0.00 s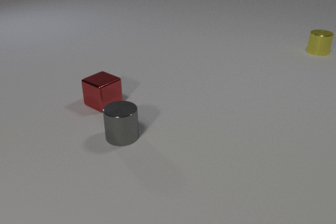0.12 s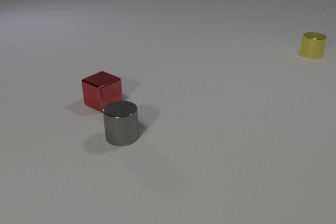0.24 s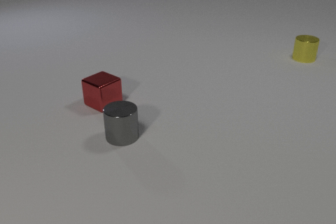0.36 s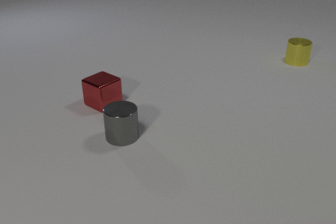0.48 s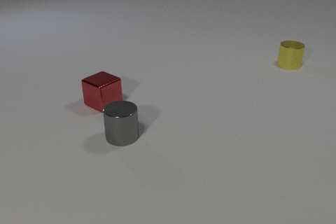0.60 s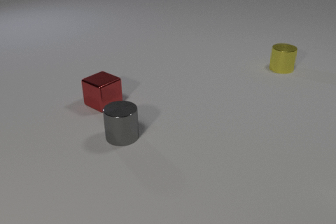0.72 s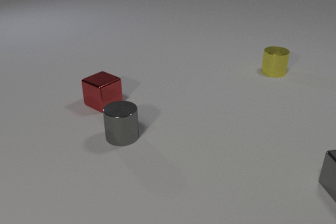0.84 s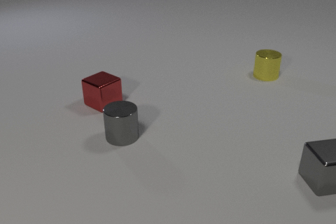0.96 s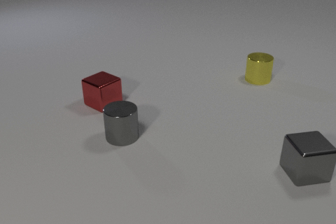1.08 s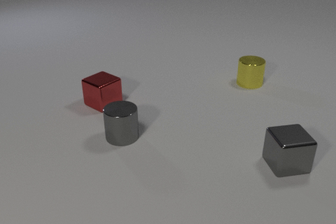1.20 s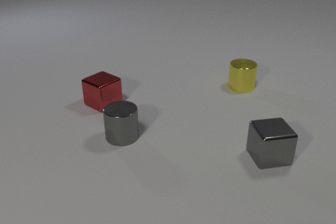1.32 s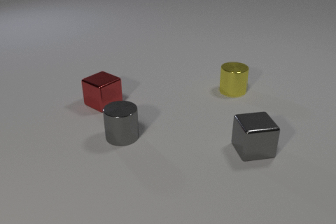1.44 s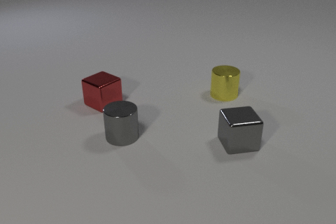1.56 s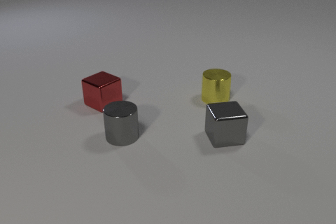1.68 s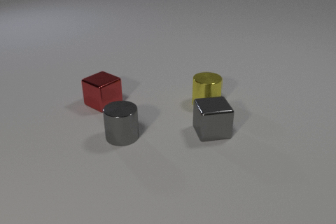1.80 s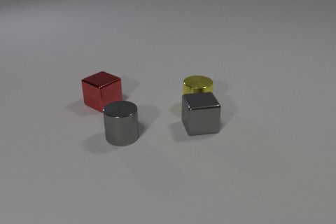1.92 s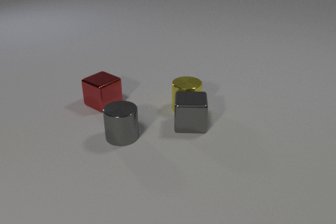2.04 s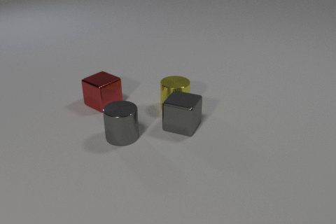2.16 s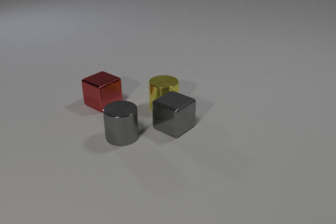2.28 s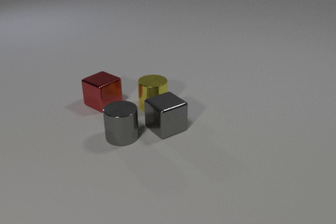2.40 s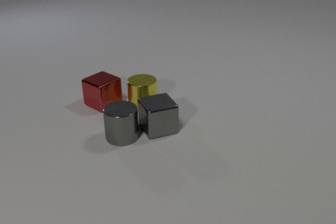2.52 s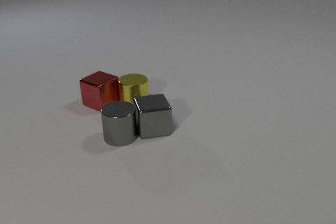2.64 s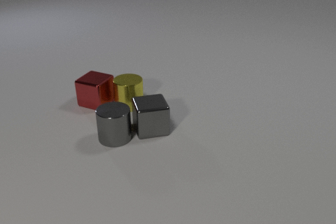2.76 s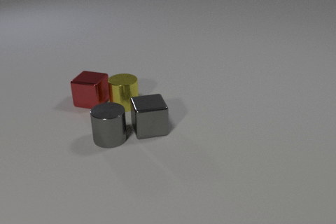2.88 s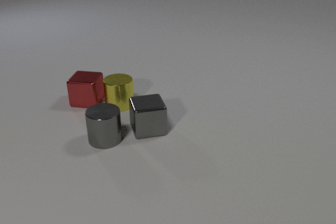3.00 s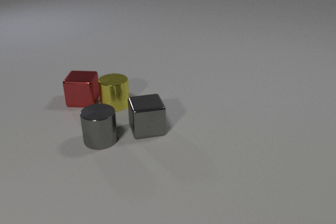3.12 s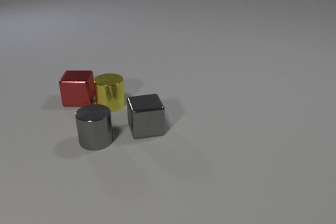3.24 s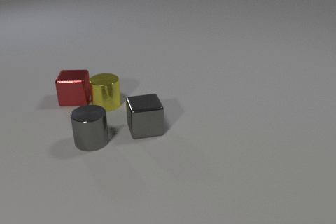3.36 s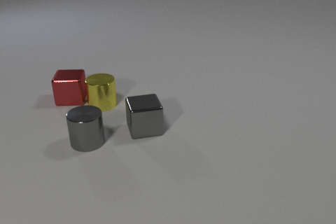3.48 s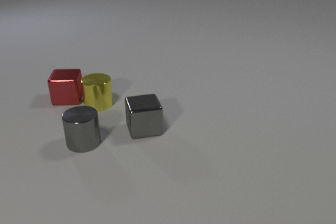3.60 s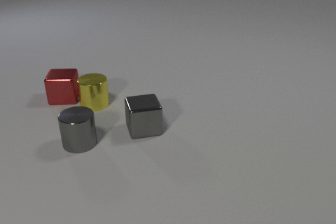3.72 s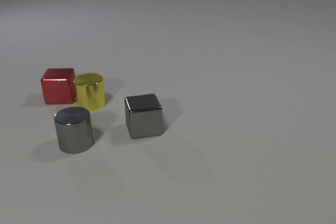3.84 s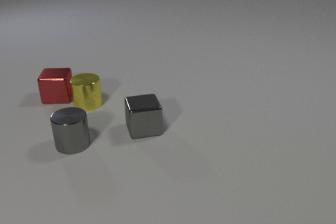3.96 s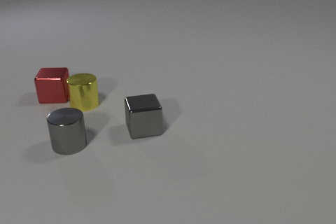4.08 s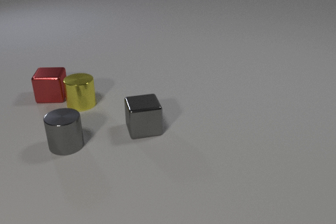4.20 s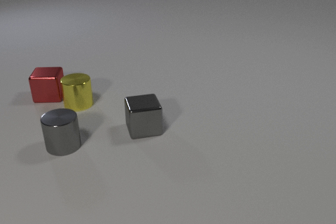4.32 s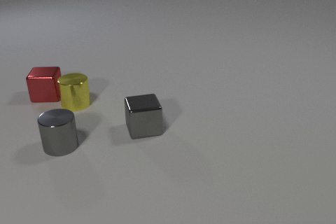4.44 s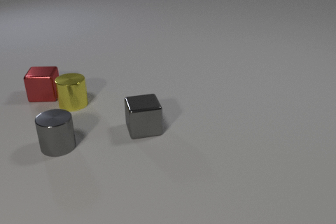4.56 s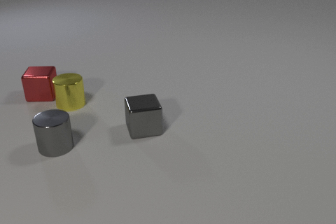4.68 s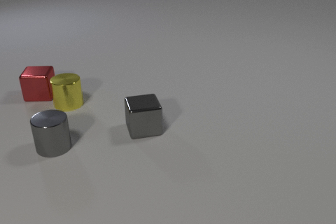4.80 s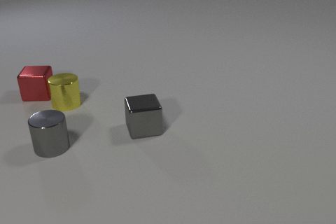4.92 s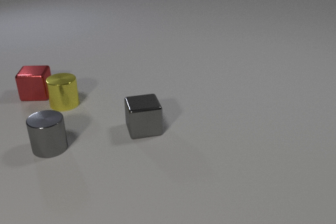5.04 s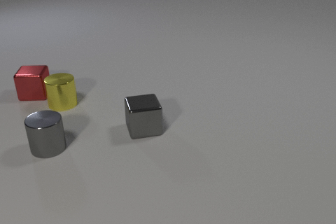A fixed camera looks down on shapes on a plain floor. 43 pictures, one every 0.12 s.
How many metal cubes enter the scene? 1.
How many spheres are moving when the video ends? 0.
What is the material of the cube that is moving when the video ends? metal.
0.00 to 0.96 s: The yellow metal cylinder slides toward the camera and to the left. The gray metal cube comes in at the right edge, slides to the left.
0.96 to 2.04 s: The yellow metal cylinder slides to the left and toward the camera. The gray metal cube slides to the left and away from the camera, spins clockwise seen from above by about 30 degrees, its near face sliding to the left. The yellow metal cylinder and the gray metal cube collide.
2.04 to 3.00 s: The yellow metal cylinder slides to the left. The gray metal cube slides to the left, spins clockwise seen from above by about 60 degrees, its near face sliding to the left. The red metal cube slides to the left and away from the camera, spins counterclockwise seen from above by about 30 degrees, its near face sliding to the right. The gray metal cylinder slides to the left. The yellow metal cylinder and the red metal cube collide. The gray metal cube and the gray metal cylinder collide.
3.00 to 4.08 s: The yellow metal cylinder slides to the left. The red metal cube slides to the left and away from the camera. The gray metal cylinder slides to the left.
4.08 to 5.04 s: The yellow metal cylinder slides to the left. The red metal cube slides to the left and away from the camera. The gray metal cylinder slides to the left.
